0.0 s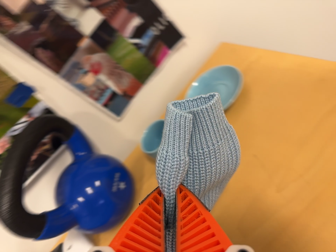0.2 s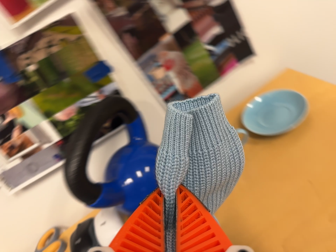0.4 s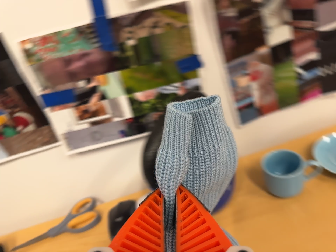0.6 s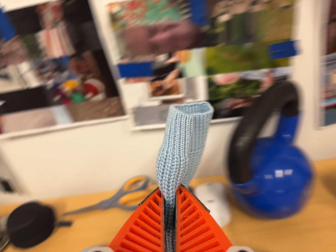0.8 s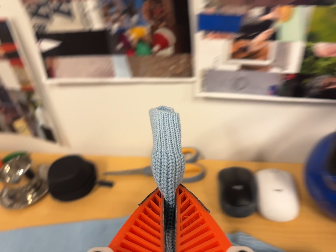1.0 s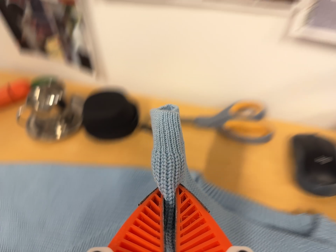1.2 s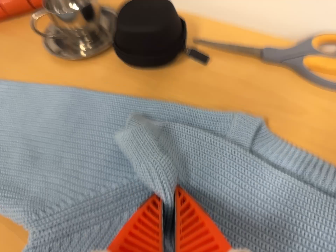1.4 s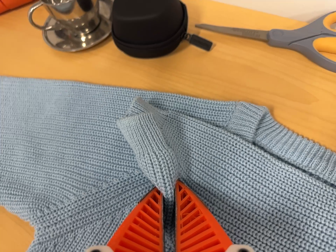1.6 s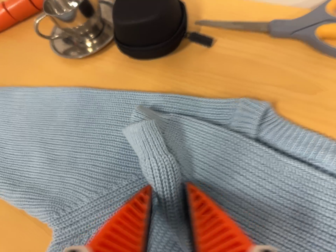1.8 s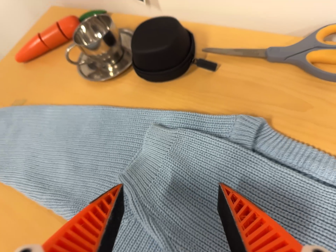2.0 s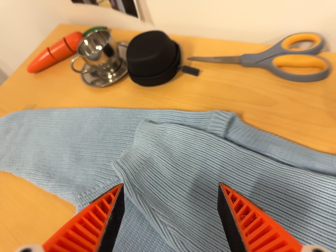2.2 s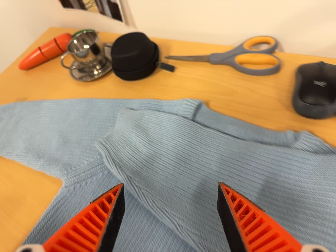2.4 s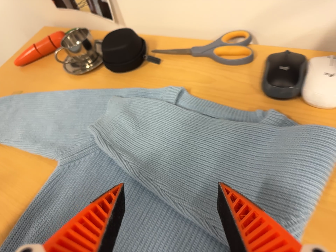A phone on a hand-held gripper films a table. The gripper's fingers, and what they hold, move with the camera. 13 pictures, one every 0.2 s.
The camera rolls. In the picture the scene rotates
clockwise.
The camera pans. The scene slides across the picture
to the right.
0.0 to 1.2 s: The camera pans to its left by about 30 degrees. It travels to its left and forward, about 50 cm, so close, fixed things drift to the right. Its aim tips toward the bottom of its view by about 30 degrees, and the scene shifts upward. It rolls about its line of sight by about 65 degrees, and the scene rotates clockwise.
1.2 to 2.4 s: The camera travels backward, toward the bottom of its view and to its right, about 22 cm, so what stands in front gets smaller.
The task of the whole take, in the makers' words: right arm across.
The film runs forward here.
